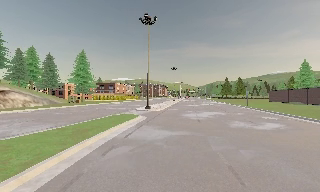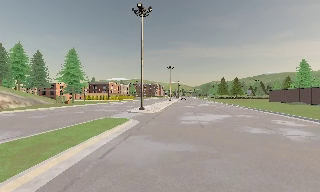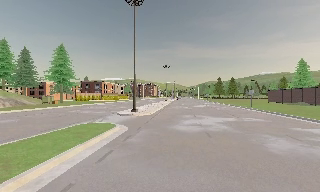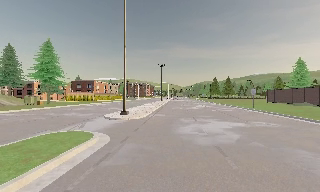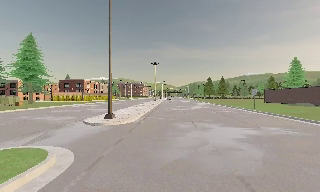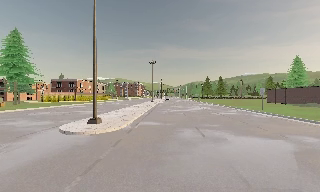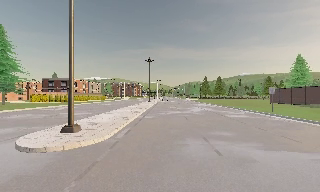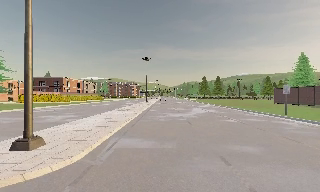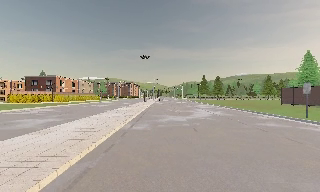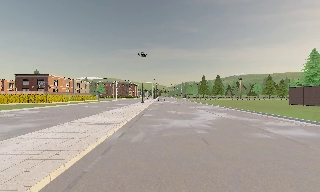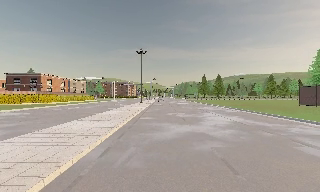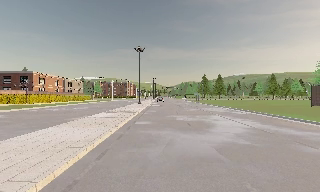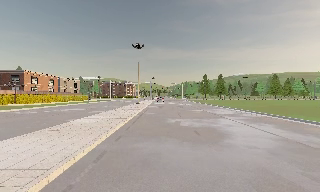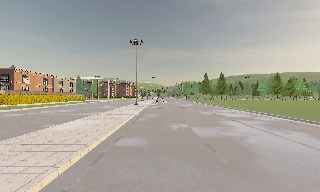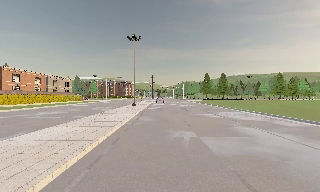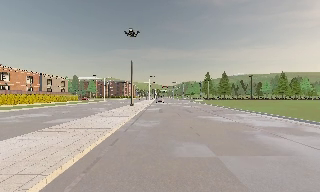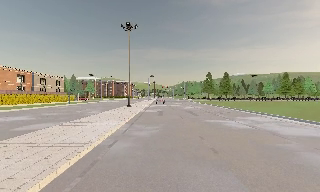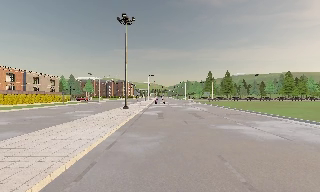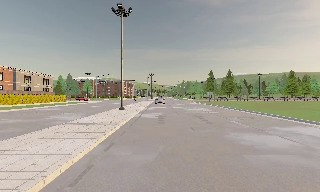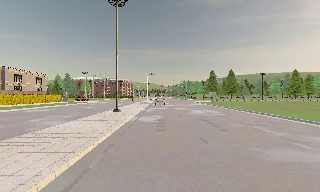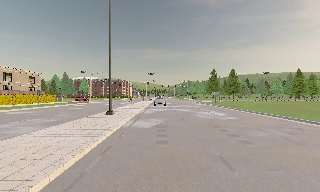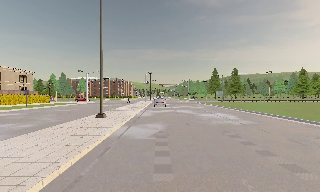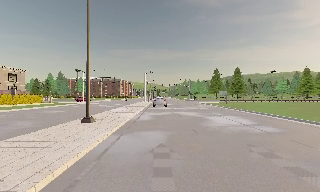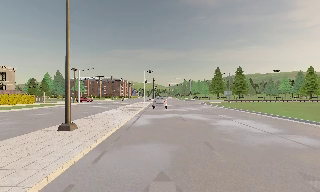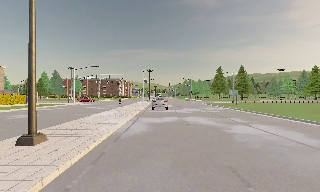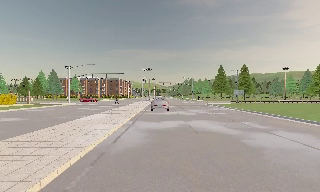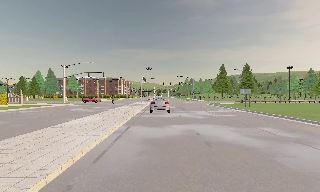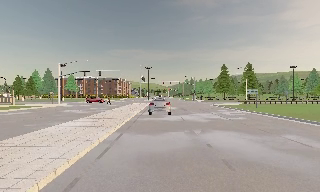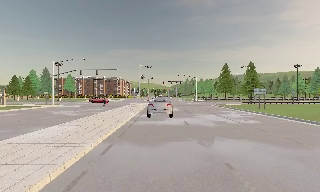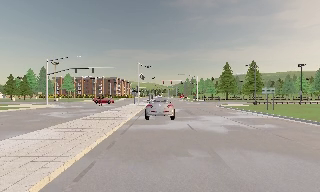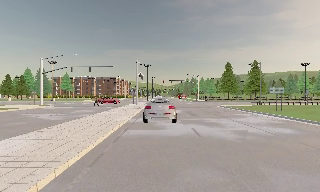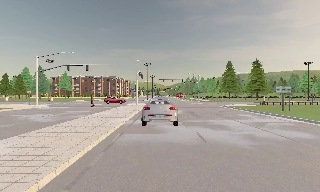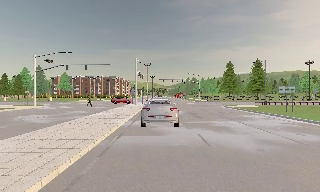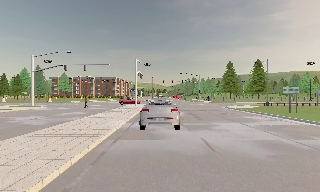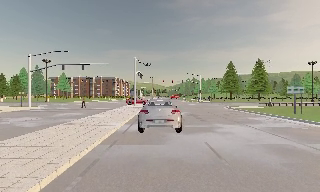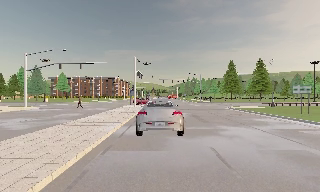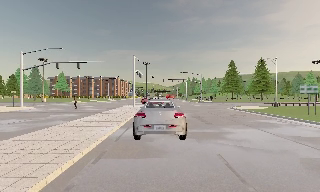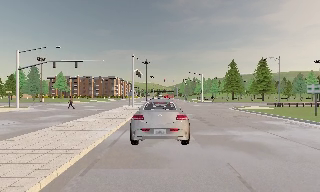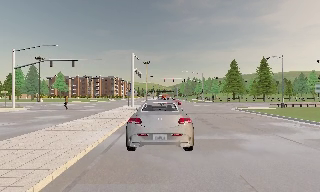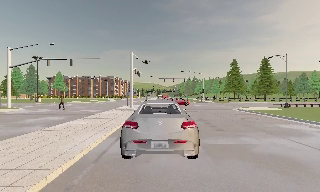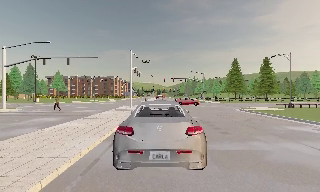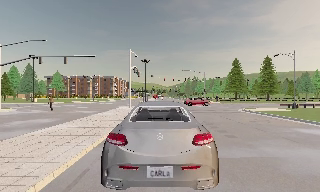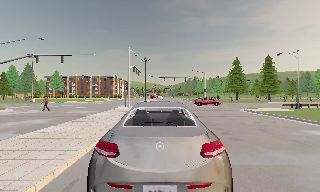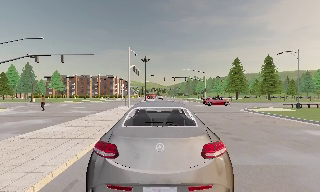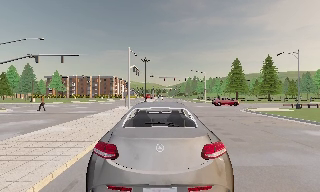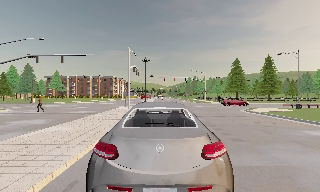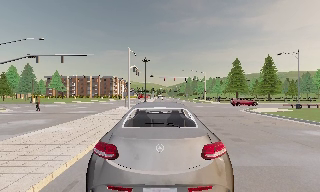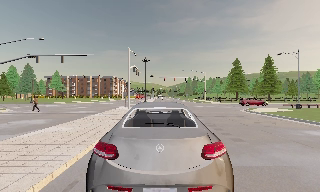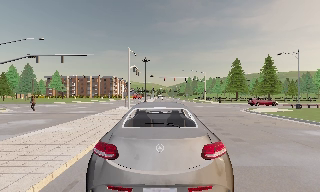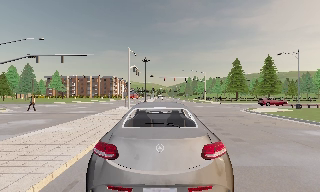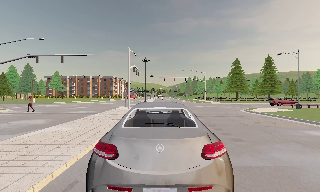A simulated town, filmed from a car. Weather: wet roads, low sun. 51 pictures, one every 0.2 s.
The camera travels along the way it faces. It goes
forward.
0.0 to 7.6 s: The camera pans to its right, which is clockwise from overhead, by about 10 degrees. It travels forward, about 70 m, so what stands in front looms larger. It loses speed.
7.6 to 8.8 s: The camera travels forward, about 2.5 m, so what stands in front looms larger. It loses speed.
8.8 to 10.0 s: The camera keeps its place and its aim.
The film runs forward here.
